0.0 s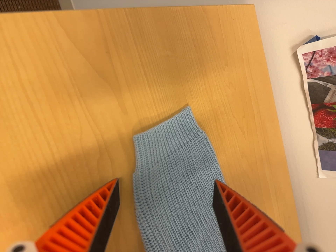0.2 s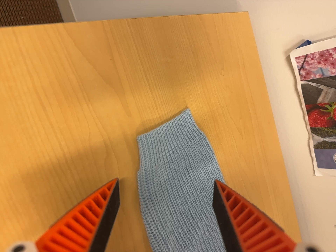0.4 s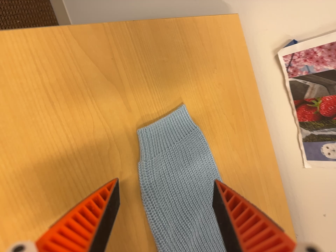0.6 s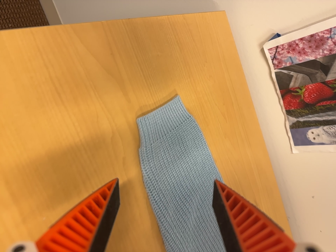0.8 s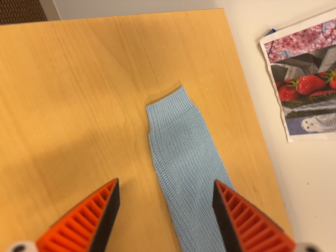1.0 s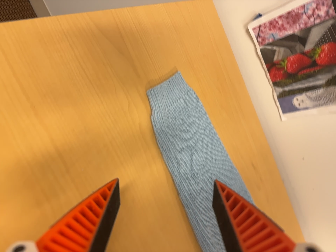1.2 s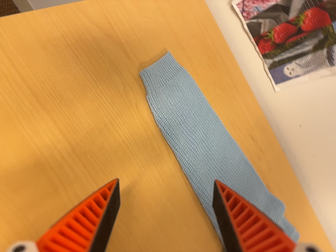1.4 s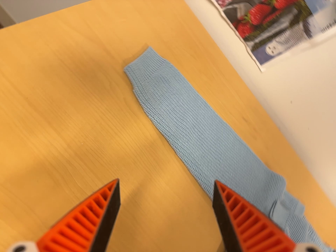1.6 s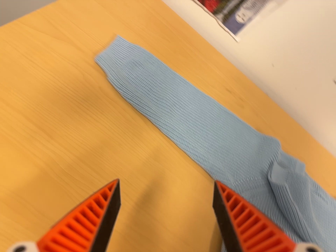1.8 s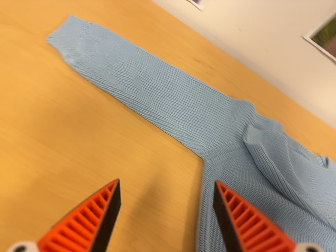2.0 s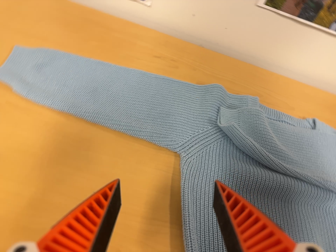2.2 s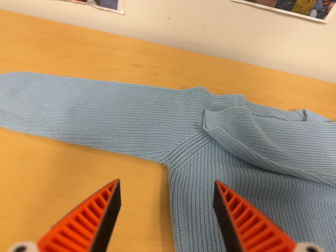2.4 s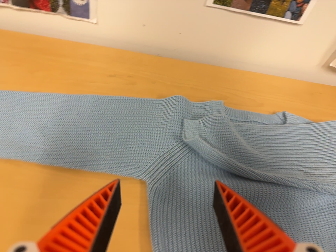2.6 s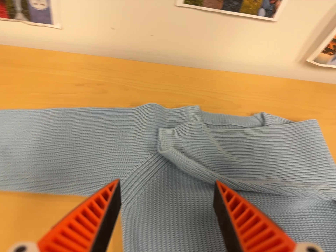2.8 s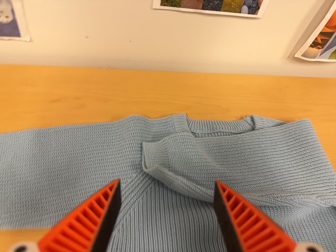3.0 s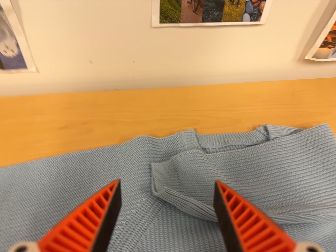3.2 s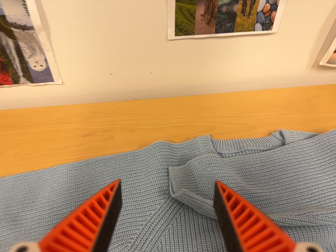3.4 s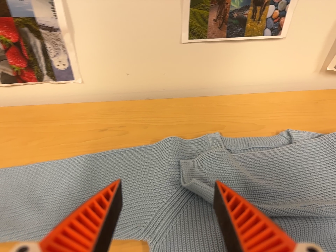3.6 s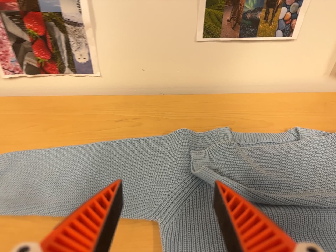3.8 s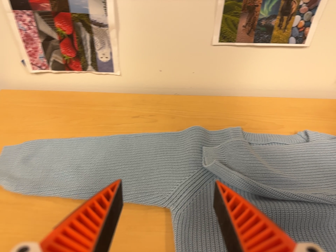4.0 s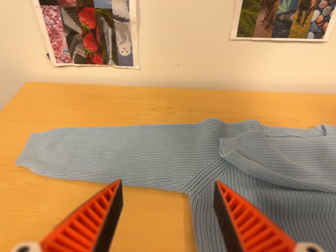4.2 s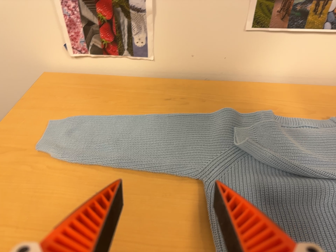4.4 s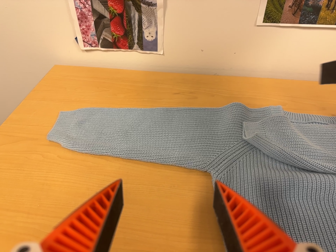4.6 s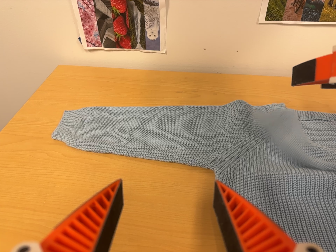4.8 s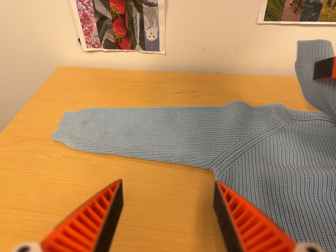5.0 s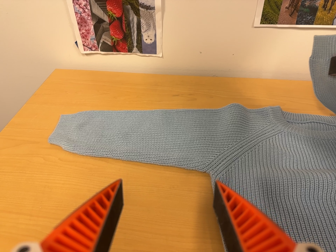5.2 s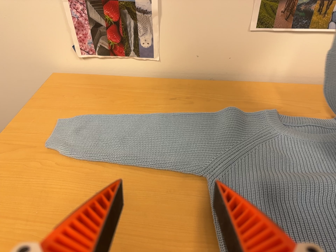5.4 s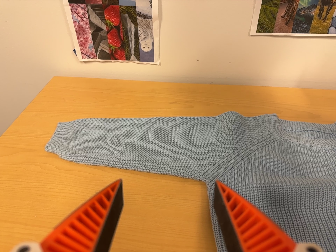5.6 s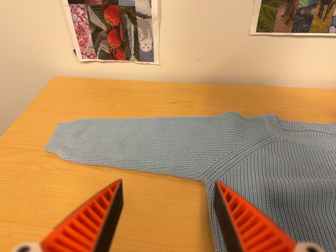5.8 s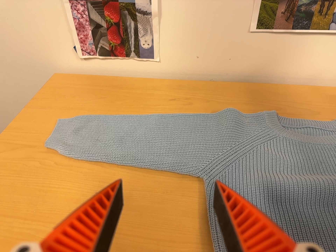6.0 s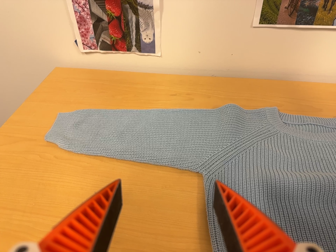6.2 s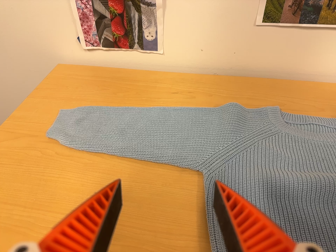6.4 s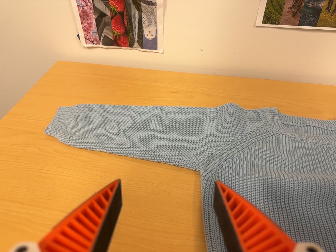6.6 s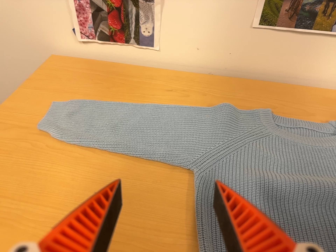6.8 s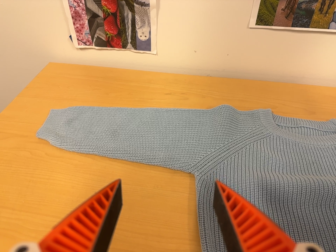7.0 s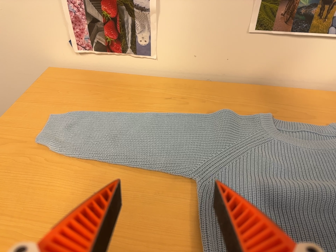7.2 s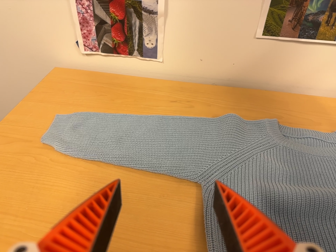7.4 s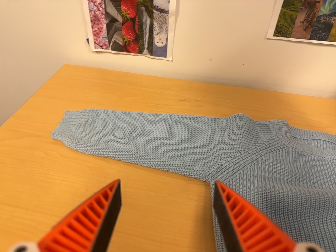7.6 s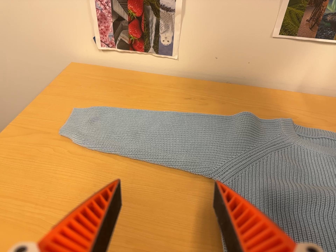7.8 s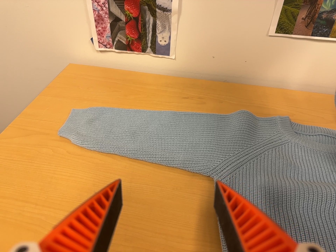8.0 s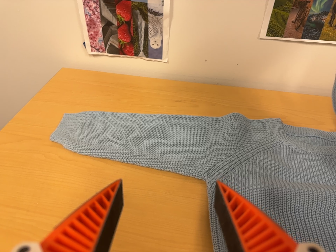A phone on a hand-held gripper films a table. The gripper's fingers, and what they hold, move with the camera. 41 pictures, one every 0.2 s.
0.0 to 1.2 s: The camera travels backward and toward the bottom of its view, about 16 cm, so what stands in front gets smaller. It rolls about its line of sight by about 15 degrees, and the scene rotates counterclockwise.
1.2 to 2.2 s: The camera travels to its right, about 20 cm, so close, fixed things drift to the left. It rolls about its line of sight by about 50 degrees, and the scene rotates counterclockwise.
2.2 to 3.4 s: The camera travels to its right and toward the top of its view, about 8 cm. It rolls about its line of sight by about 15 degrees, and the scene rotates counterclockwise.
3.4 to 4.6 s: The scene slides to the right, as the camera pans about 10 degrees to its left. It travels toward the bottom of its view, backward and to its left, about 12 cm, so close, fixed things drift upward.
4.6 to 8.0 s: The camera shifts only a little, or ends up much as it began.
The film runs backward here.
